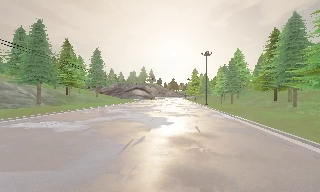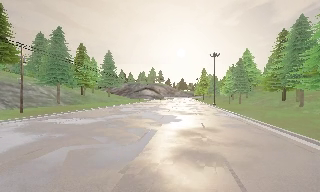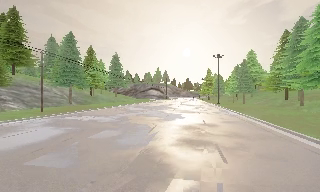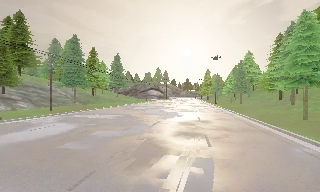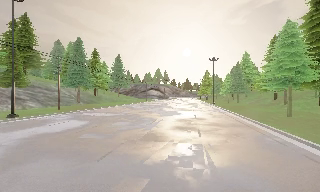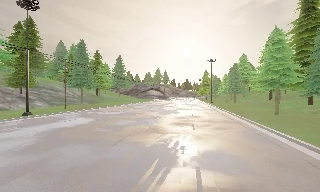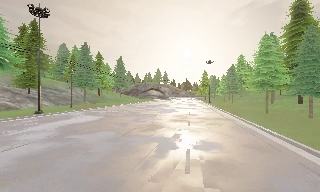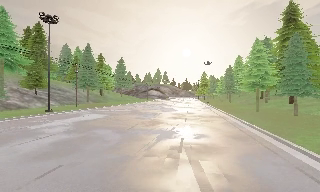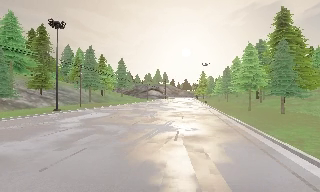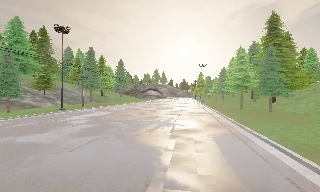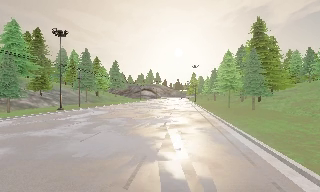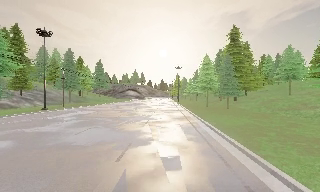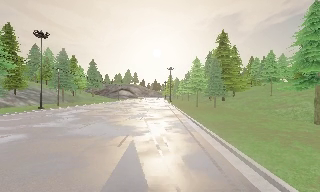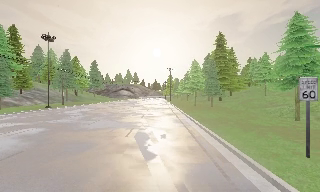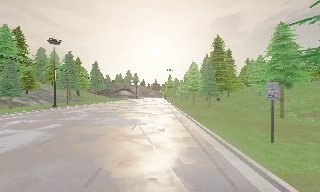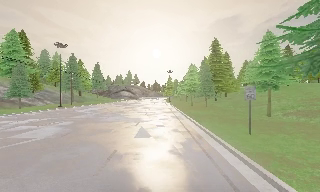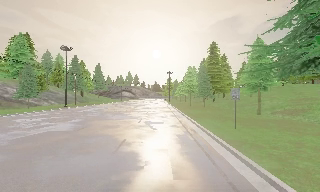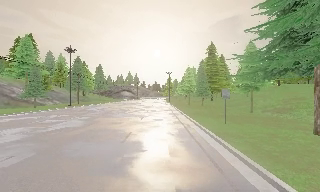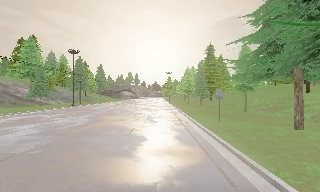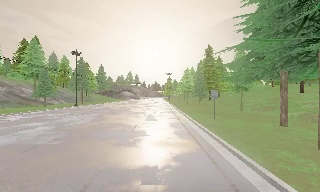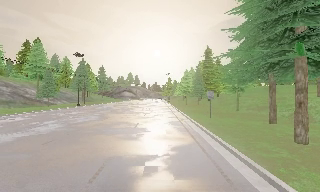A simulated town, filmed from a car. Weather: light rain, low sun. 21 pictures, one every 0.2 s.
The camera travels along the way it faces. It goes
backward.
0.0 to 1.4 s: The camera travels backward, about 11 m, so what stands in front gets smaller.
1.4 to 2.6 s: The scene slides to the left, as the camera pans about 10 degrees to its right. It travels backward, about 10 m, so what stands in front gets smaller.
2.6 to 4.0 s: The camera travels backward, about 10 m, so what stands in front gets smaller.
The film runs backward here.
